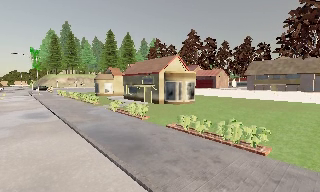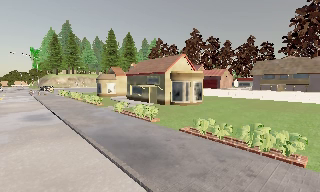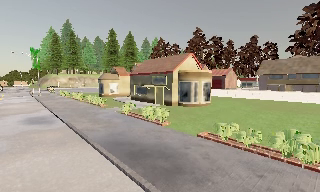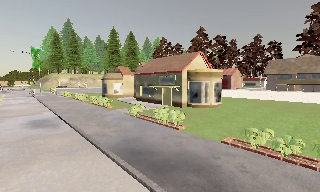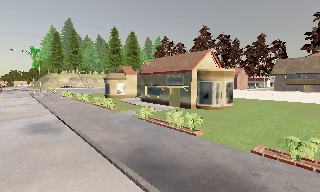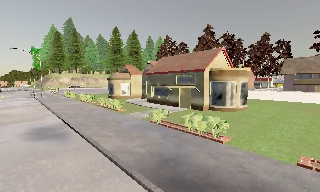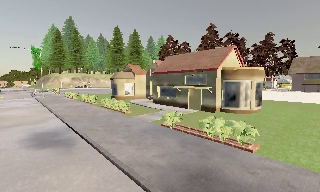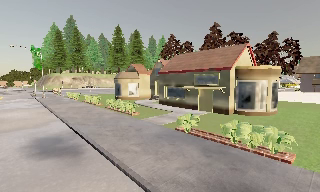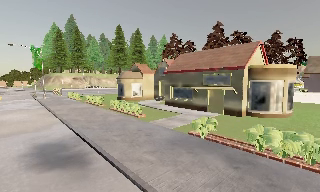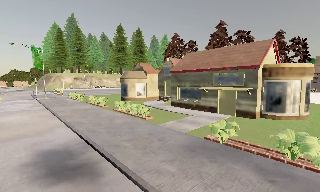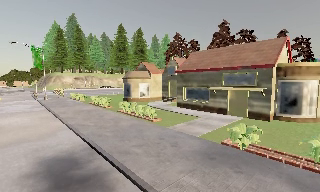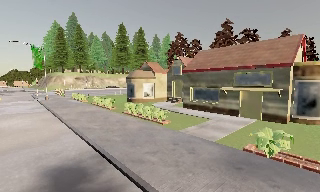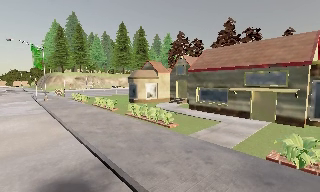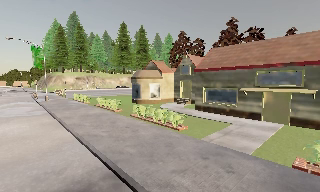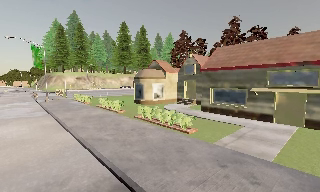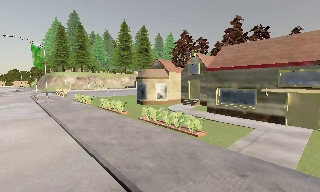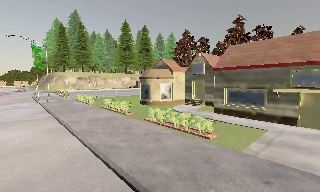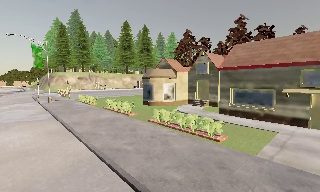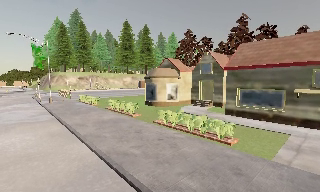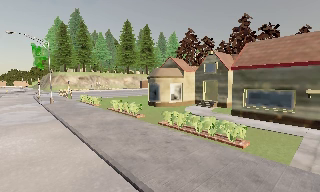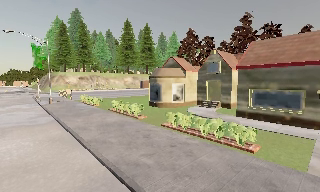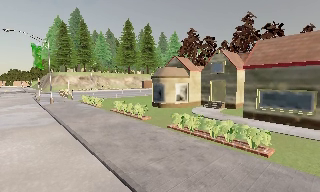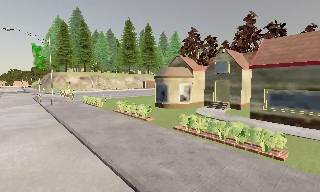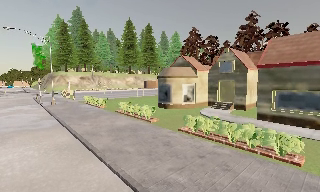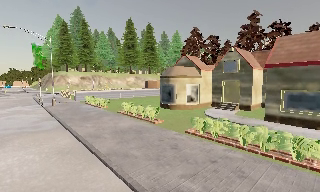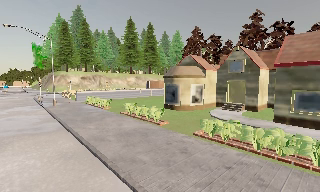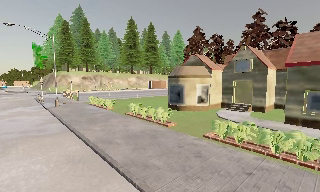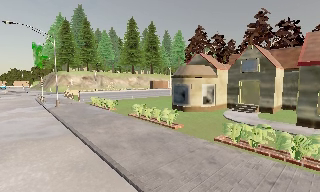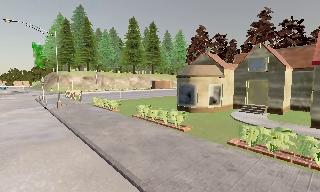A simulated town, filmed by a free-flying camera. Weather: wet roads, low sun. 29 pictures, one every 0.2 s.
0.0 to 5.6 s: The camera travels forward and to its left, about 20 m, so what stands in front looms larger. It loses speed.
The film runs forward here.
